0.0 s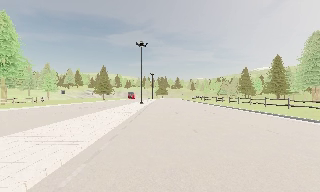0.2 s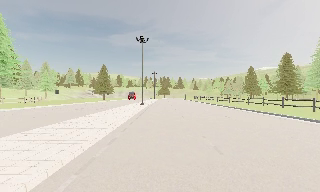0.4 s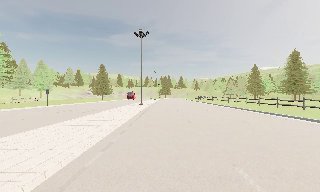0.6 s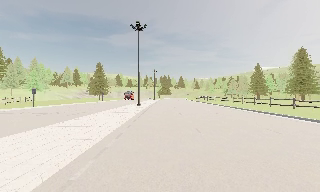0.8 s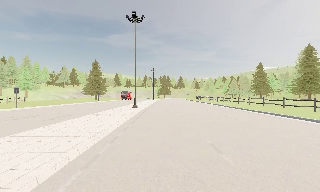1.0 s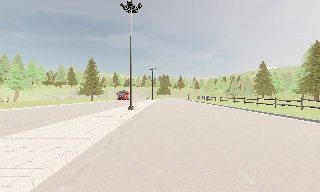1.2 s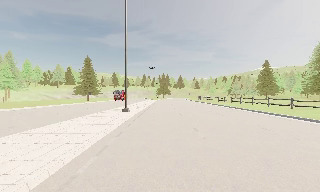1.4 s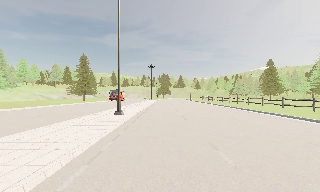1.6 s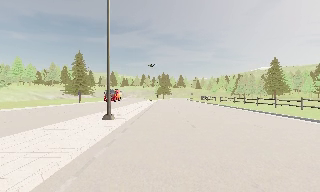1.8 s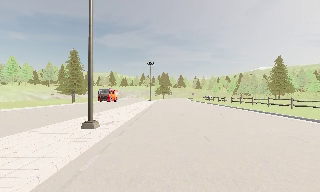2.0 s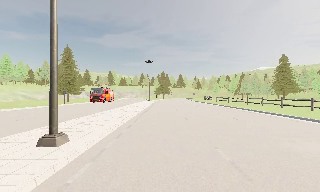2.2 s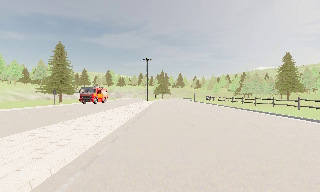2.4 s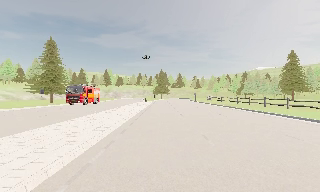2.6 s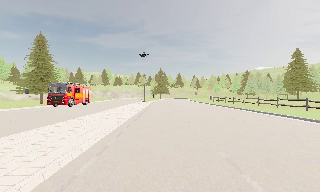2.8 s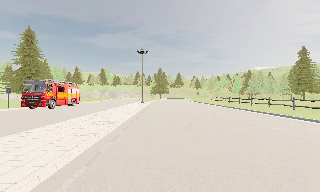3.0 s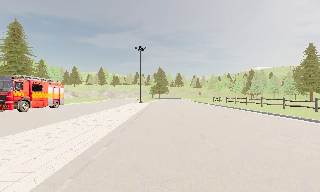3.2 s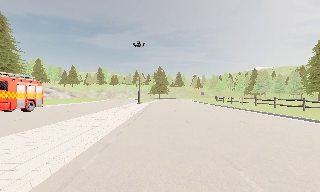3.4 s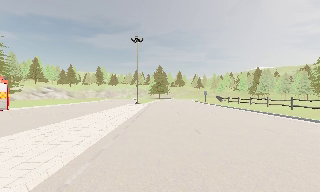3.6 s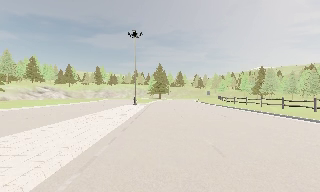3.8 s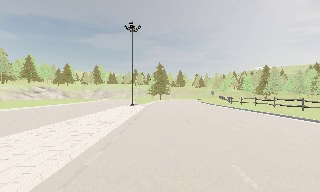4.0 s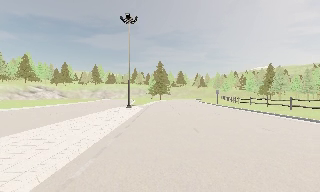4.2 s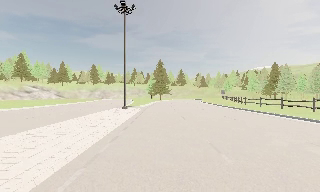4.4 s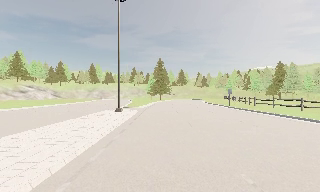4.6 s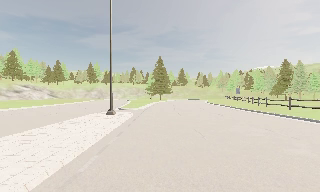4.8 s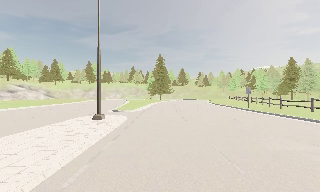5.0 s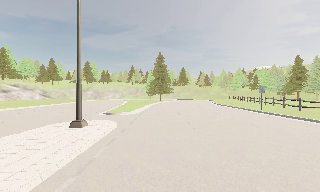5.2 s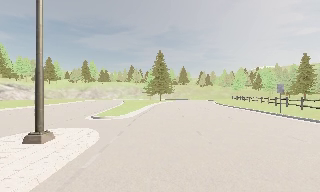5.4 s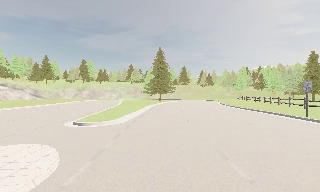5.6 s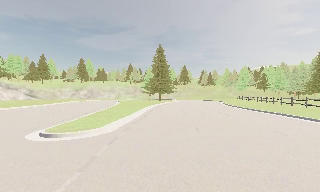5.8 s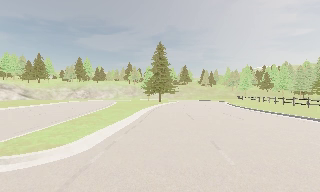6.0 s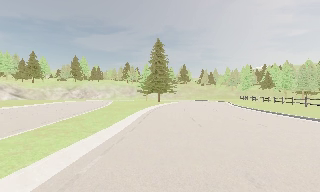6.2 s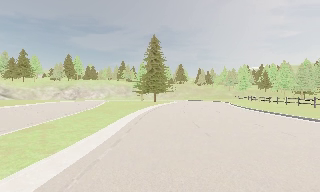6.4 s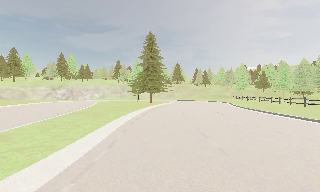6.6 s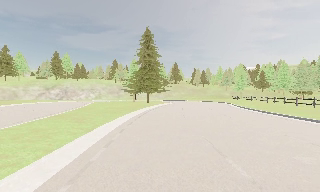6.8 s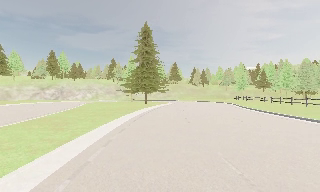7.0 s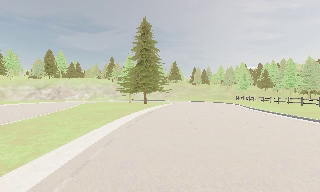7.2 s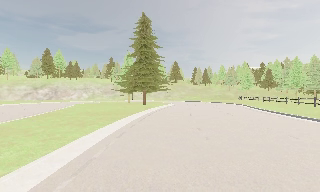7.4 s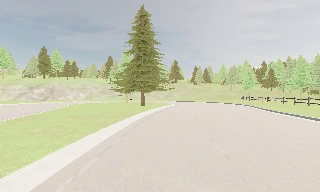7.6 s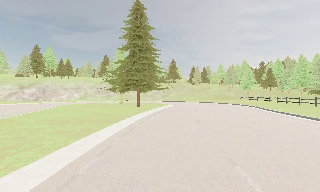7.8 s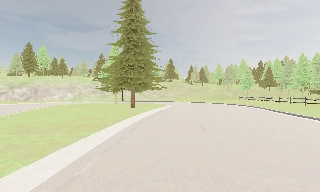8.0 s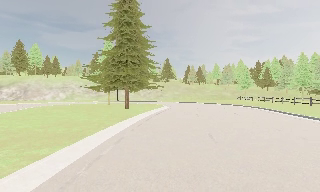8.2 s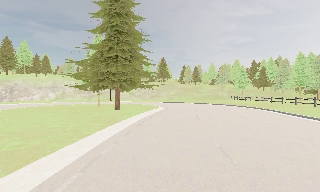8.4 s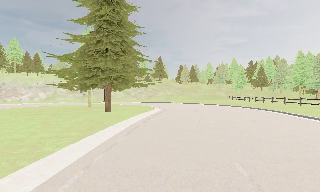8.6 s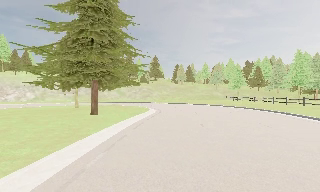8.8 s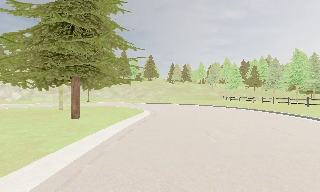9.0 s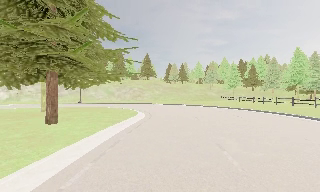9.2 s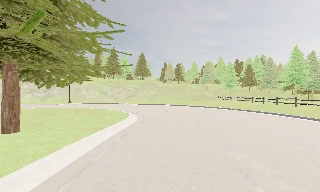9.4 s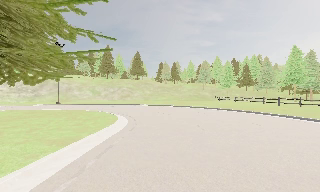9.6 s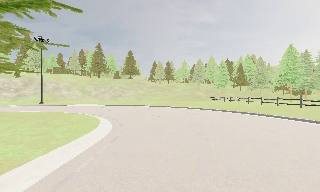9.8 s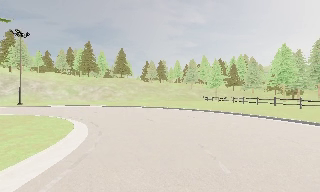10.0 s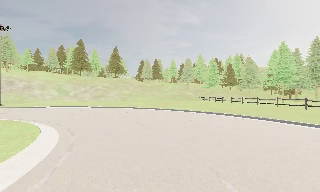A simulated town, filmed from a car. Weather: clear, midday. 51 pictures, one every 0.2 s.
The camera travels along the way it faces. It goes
forward.
0.0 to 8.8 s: The camera swings to its right by about 15 degrees, and the scene slides to the left. It travels forward, about 105 m, so what stands in front looms larger.
8.8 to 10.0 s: The scene slides to the left, as the camera pans about 10 degrees to its right. It travels forward, about 11 m, so what stands in front looms larger.
The film runs forward here.
